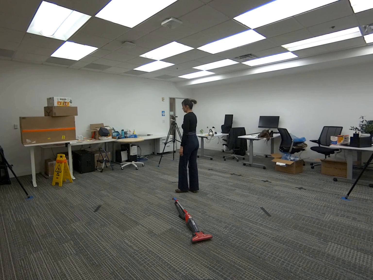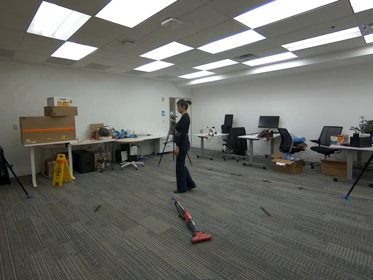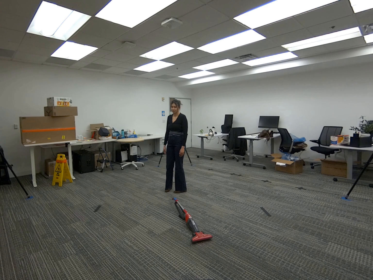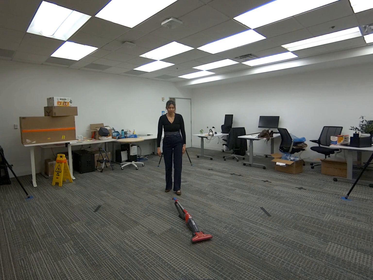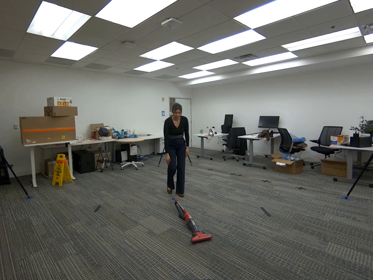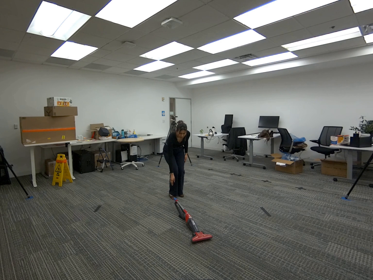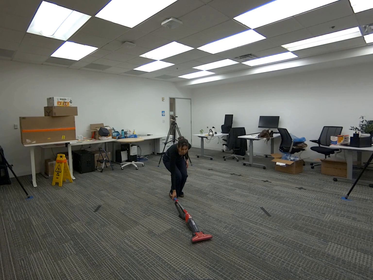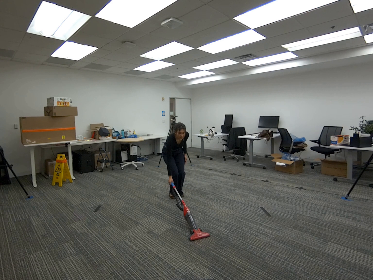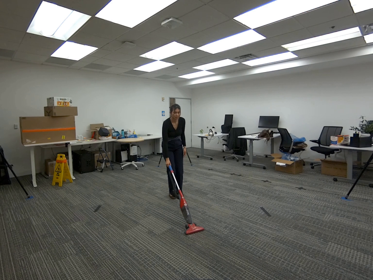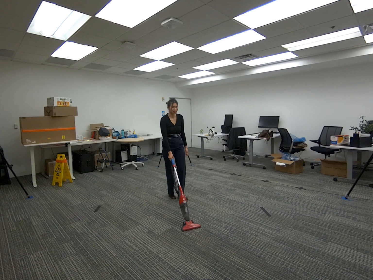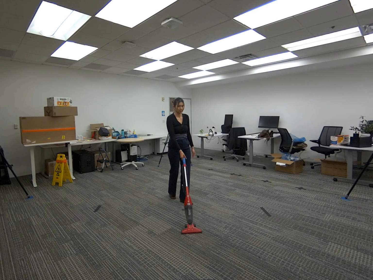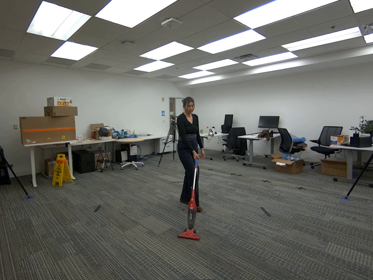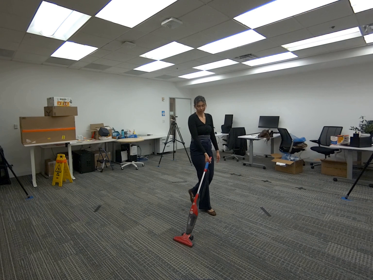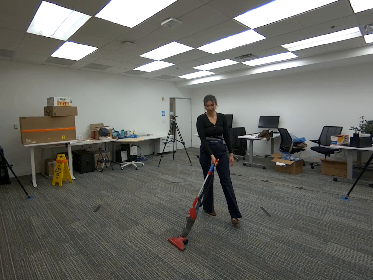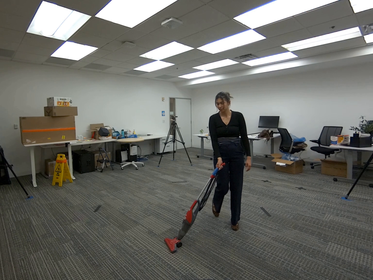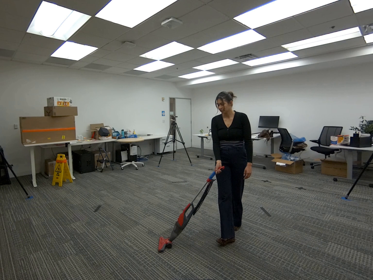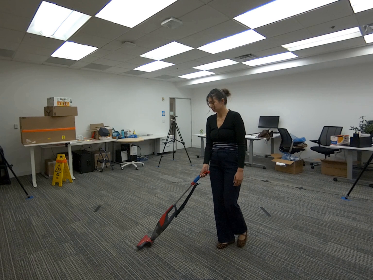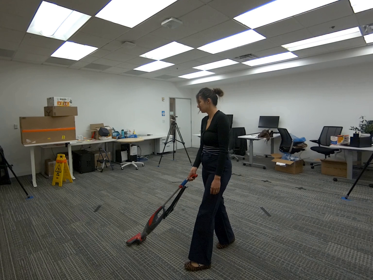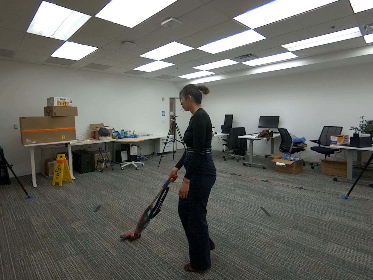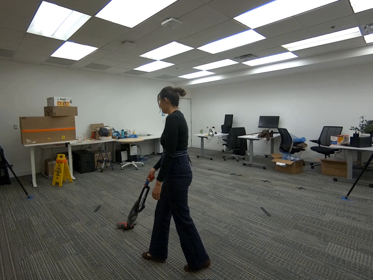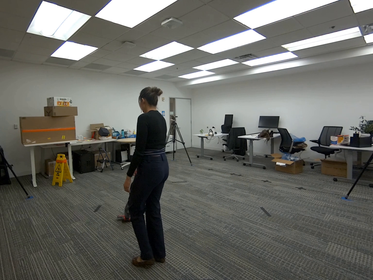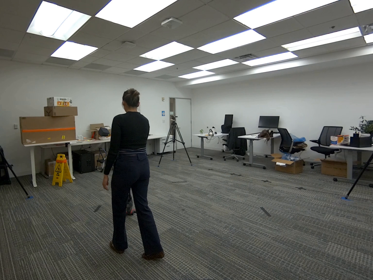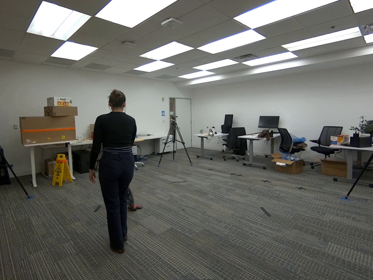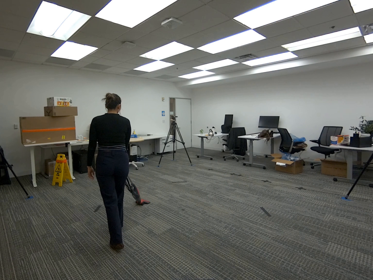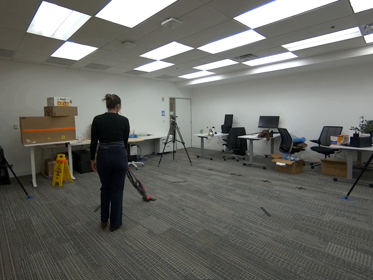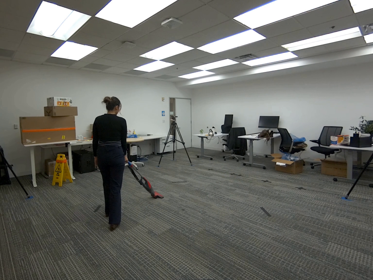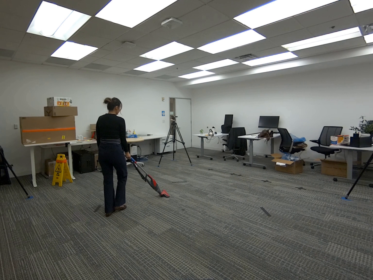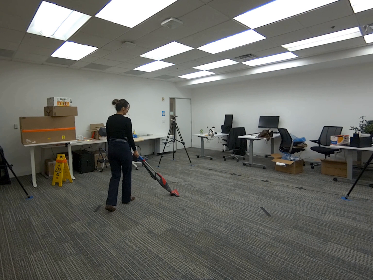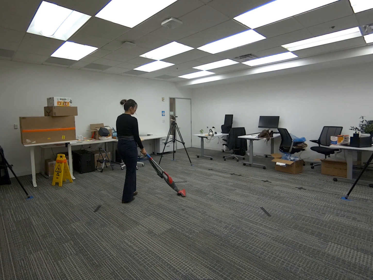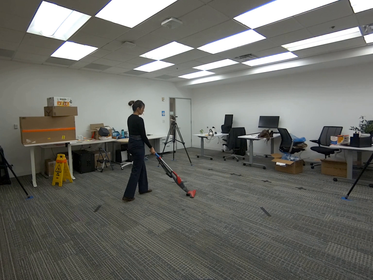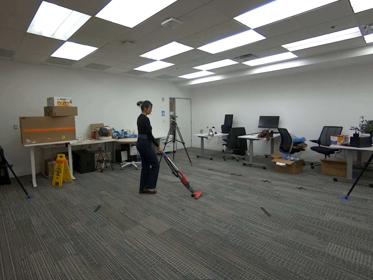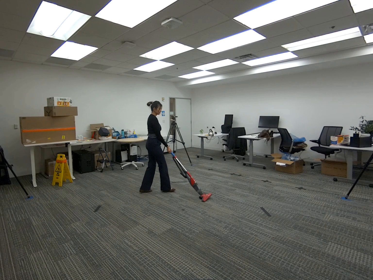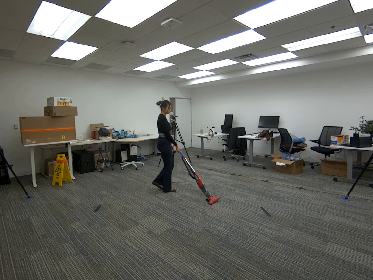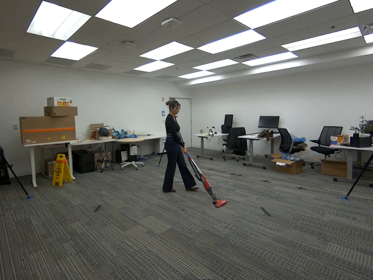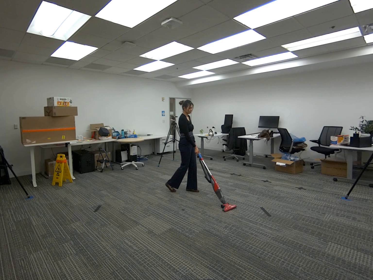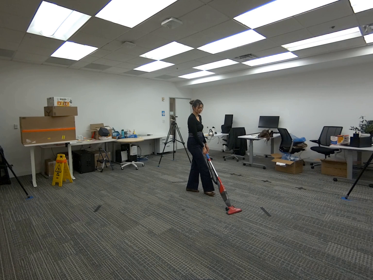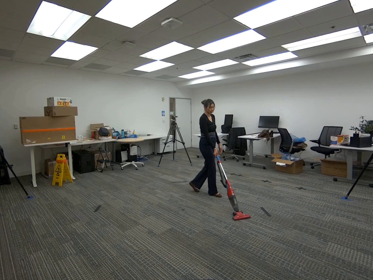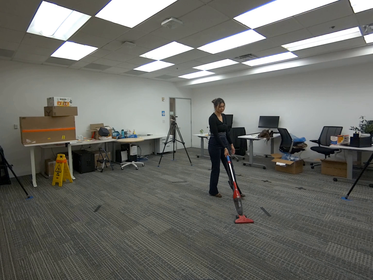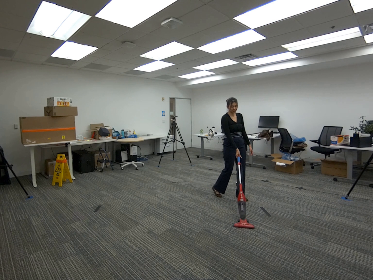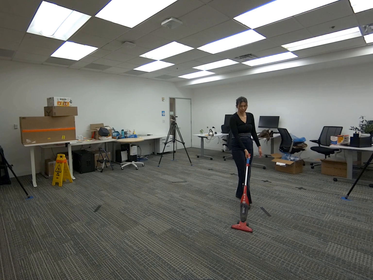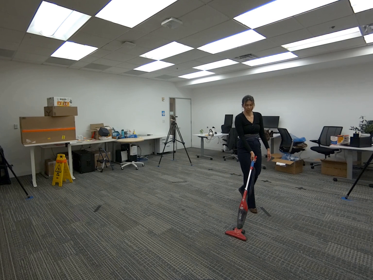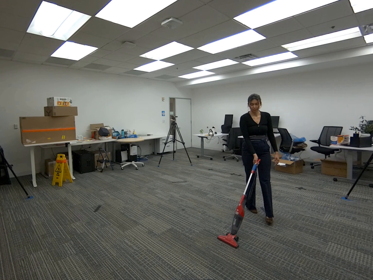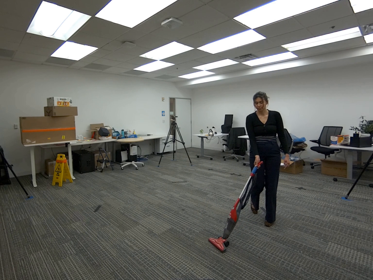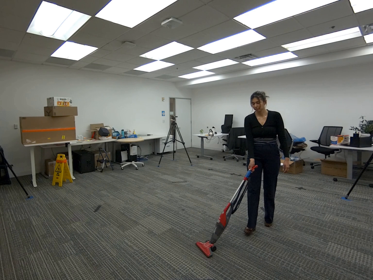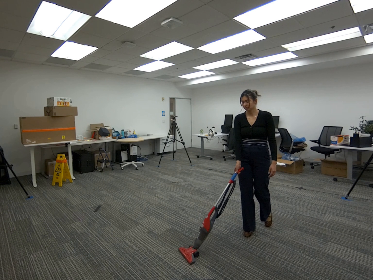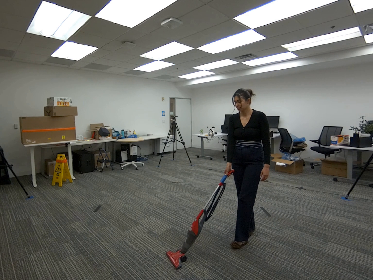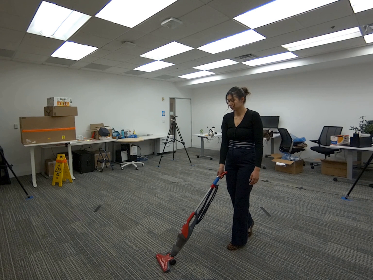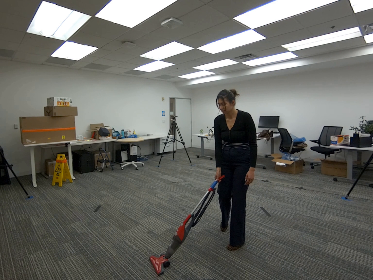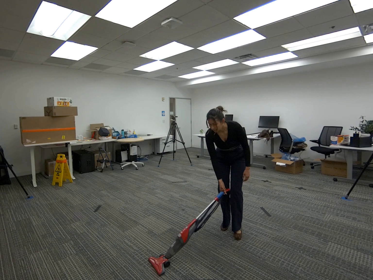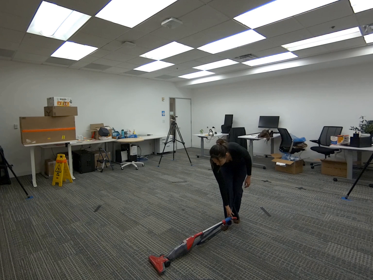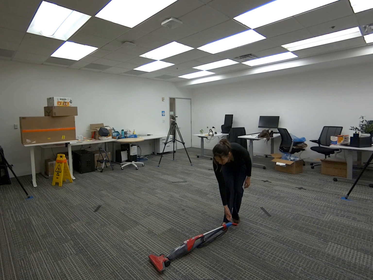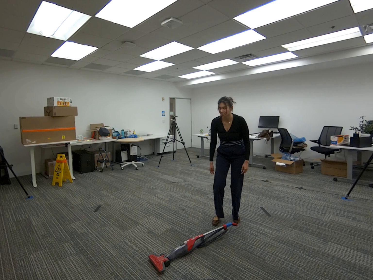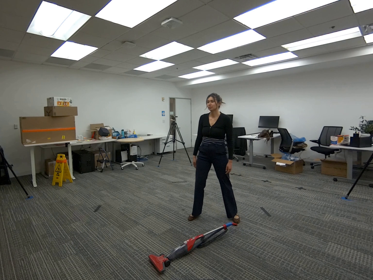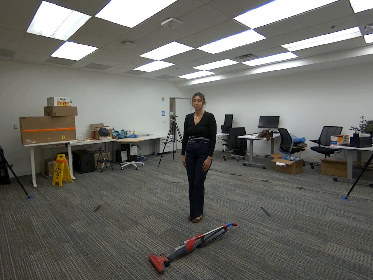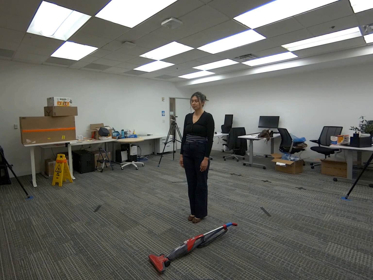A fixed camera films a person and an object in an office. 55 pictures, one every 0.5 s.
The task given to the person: Walk over to the vaccum on the floor and pick up the vaccum from the ground using one hand only from the handle. Keep pushing continously the vaccum within the bounding area.
